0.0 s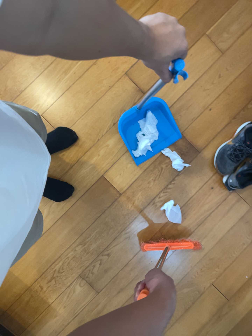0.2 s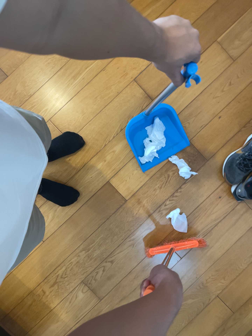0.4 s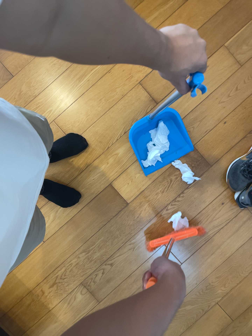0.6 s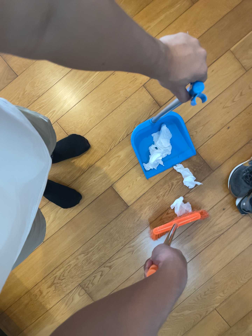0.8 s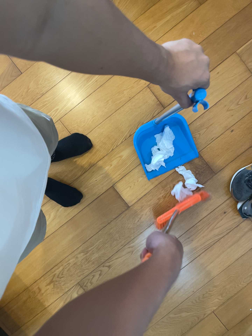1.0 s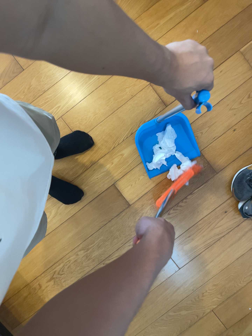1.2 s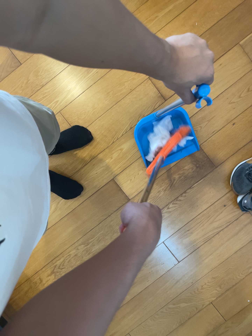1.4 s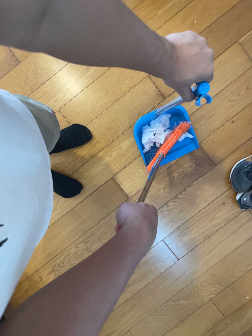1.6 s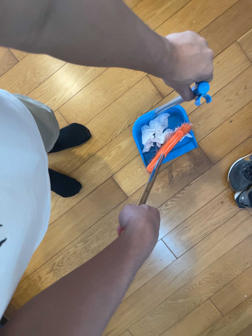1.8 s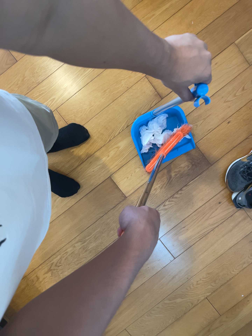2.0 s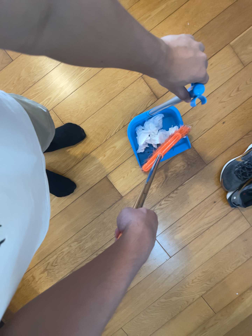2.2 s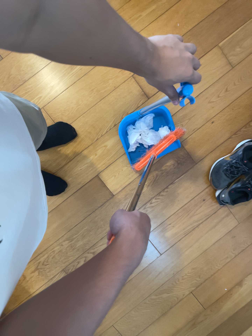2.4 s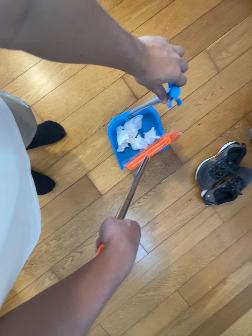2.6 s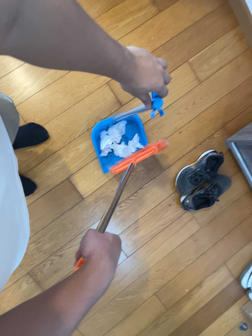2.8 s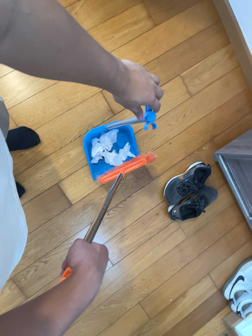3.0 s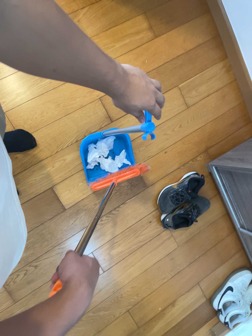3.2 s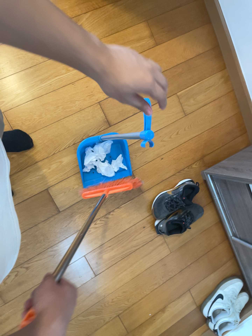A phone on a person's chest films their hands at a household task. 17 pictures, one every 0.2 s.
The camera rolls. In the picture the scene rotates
clockwise.
0.0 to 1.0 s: The camera travels toward the top of its view, about 7 cm, so close, fixed things drift downward.
1.0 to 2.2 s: The camera shifts only a little, or ends up much as it began.
2.2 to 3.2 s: The scene slides to the left, as the camera pans about 10 degrees to its right. It travels backward, about 7 cm, so what stands in front gets smaller. It rolls about its line of sight by about 10 degrees, and the scene rotates clockwise.
The film runs forward here.
